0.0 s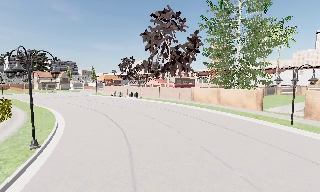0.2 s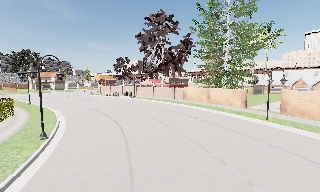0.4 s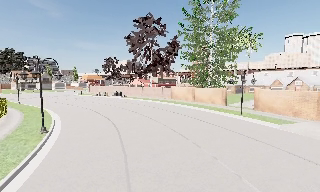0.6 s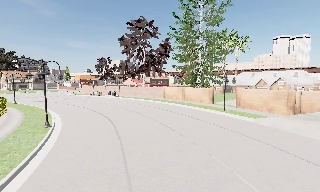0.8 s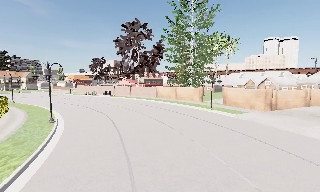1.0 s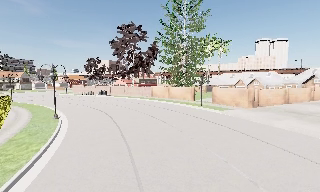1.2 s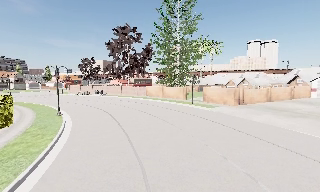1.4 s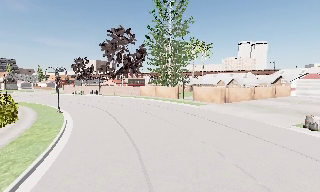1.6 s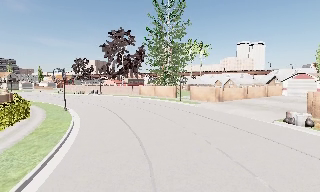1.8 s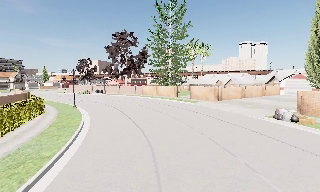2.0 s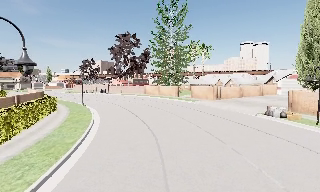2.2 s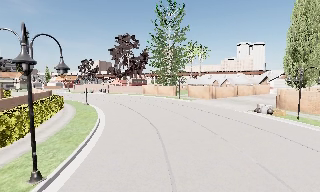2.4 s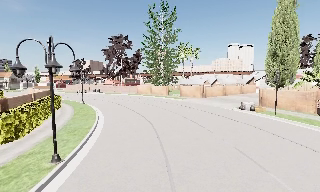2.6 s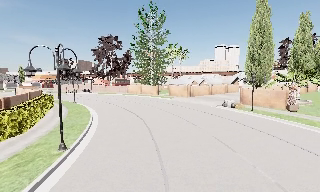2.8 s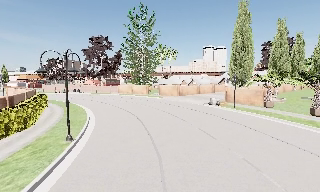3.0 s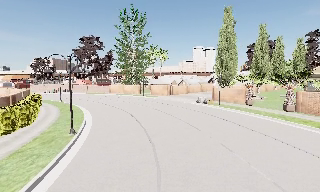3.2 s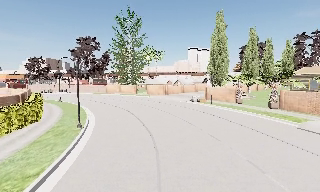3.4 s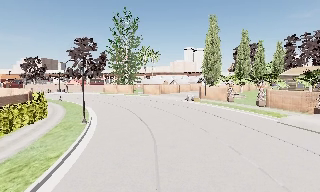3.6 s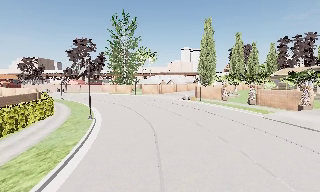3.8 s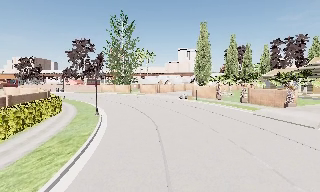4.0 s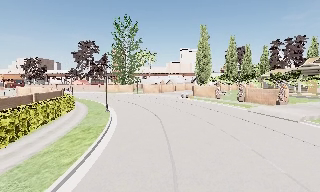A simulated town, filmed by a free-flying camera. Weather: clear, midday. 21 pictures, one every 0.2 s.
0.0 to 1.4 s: The camera pans to its right, which is clockwise from overhead, by about 15 degrees. It travels backward, about 11 m, so what stands in front gets smaller.
1.4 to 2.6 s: The camera travels backward, about 9 m, so what stands in front gets smaller.
2.6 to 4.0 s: The camera pans to its right, which is clockwise from overhead, by about 10 degrees. It travels backward, about 10 m, so what stands in front gets smaller.
The film runs forward here.
